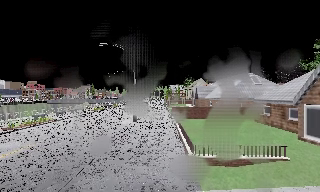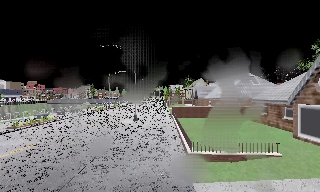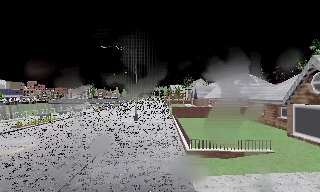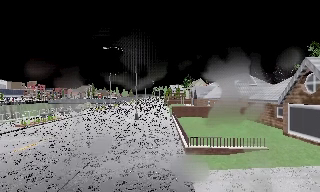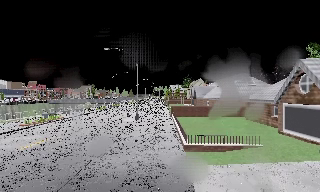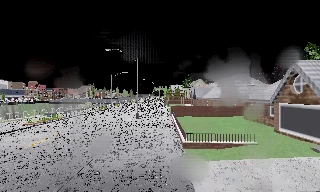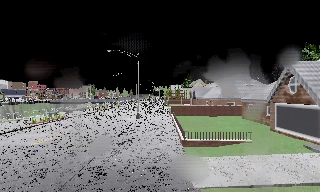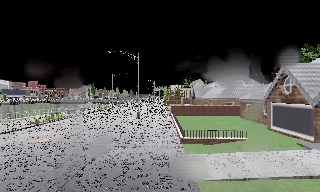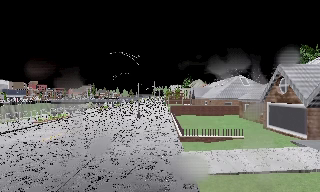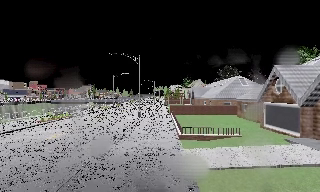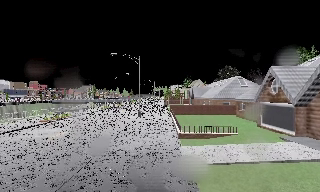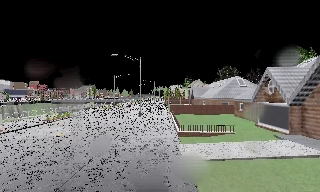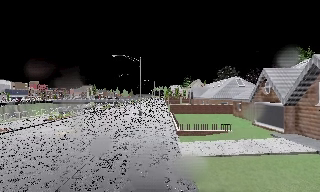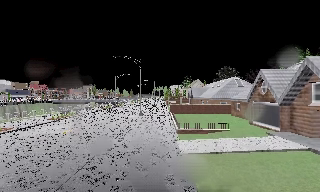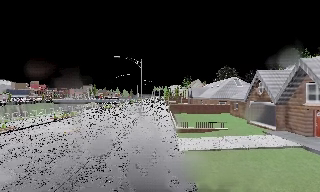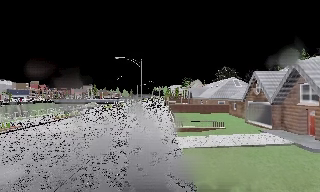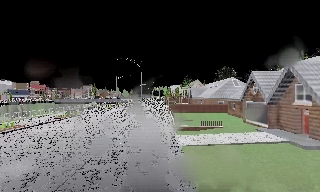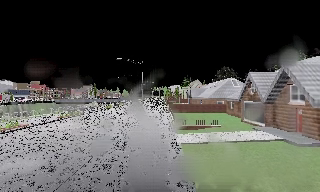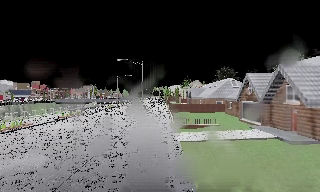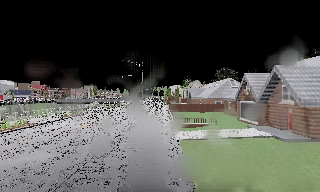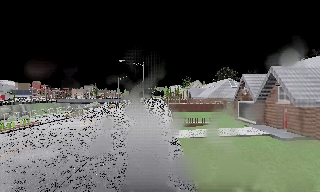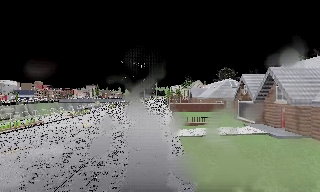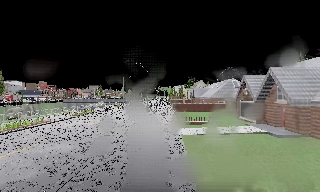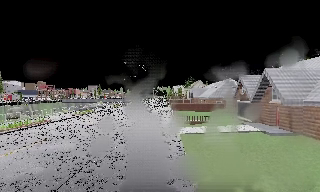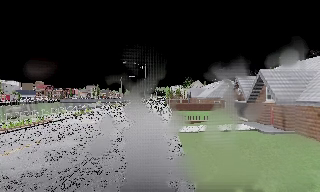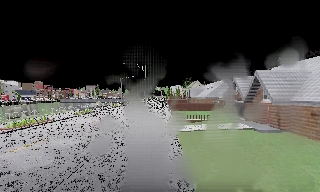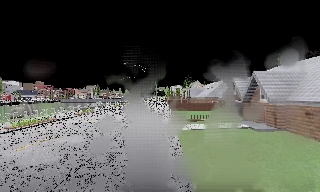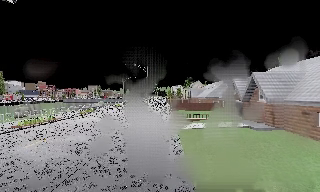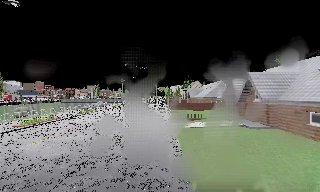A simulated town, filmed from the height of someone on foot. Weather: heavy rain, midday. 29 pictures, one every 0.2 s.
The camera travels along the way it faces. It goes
backward.
0.0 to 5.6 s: The camera travels backward, about 10 m, so what stands in front gets smaller.
The film runs backward here.
